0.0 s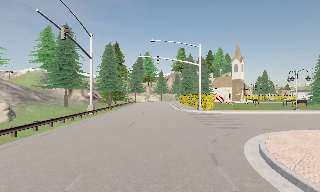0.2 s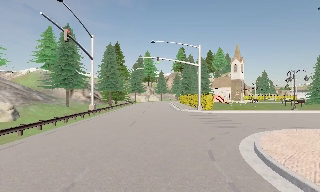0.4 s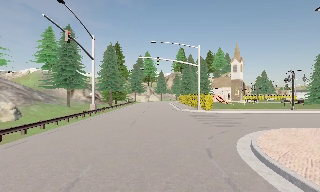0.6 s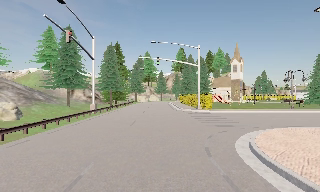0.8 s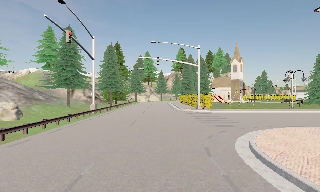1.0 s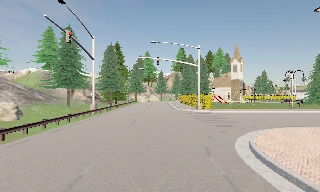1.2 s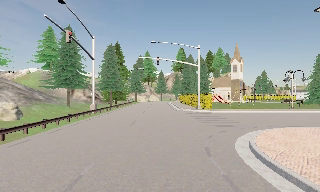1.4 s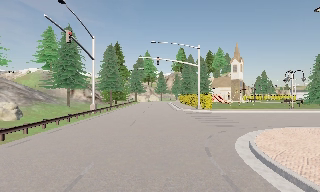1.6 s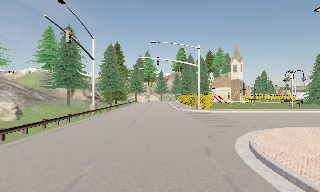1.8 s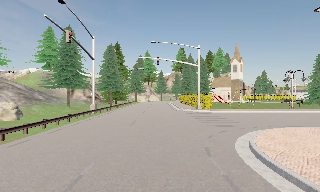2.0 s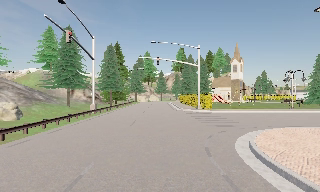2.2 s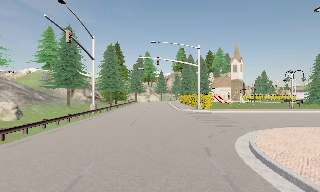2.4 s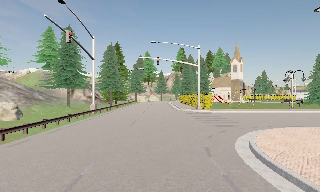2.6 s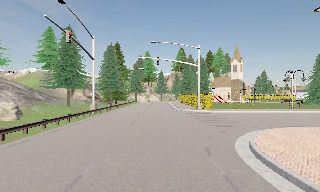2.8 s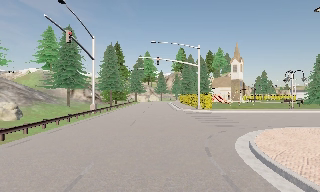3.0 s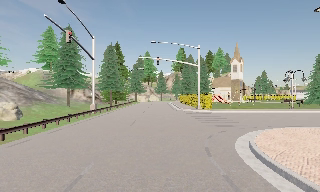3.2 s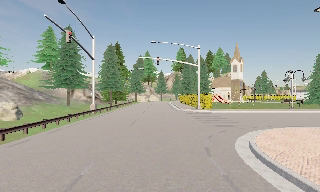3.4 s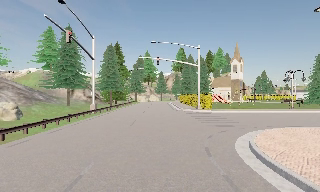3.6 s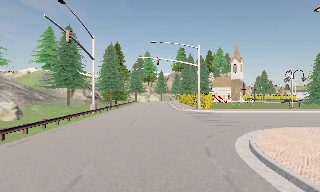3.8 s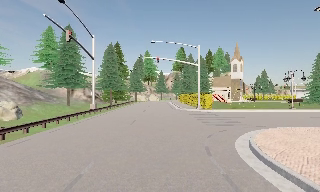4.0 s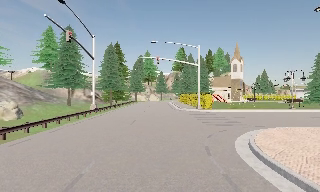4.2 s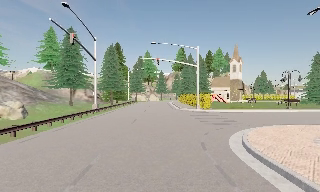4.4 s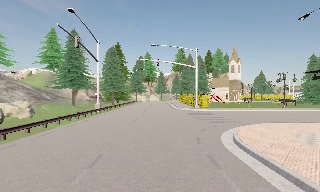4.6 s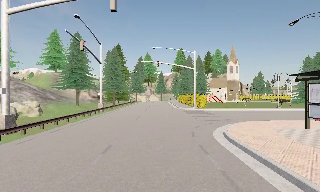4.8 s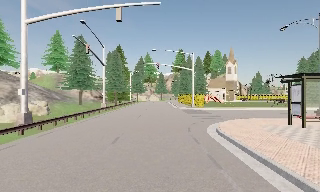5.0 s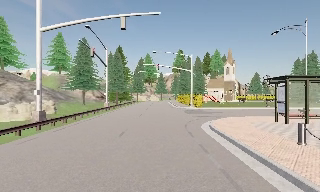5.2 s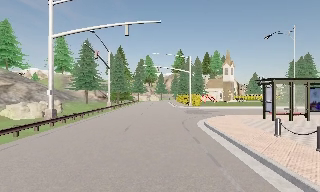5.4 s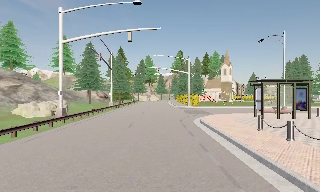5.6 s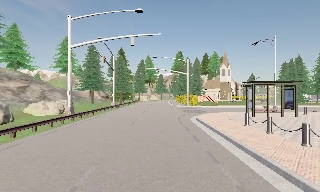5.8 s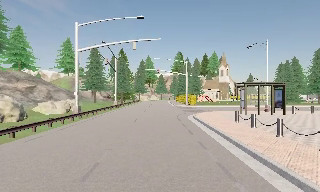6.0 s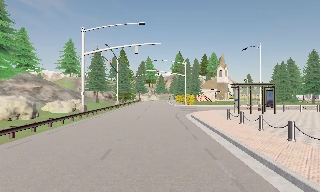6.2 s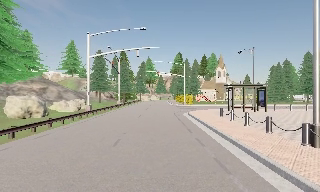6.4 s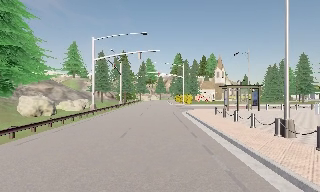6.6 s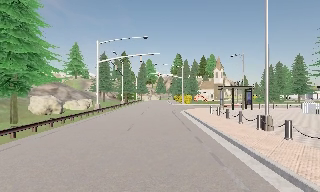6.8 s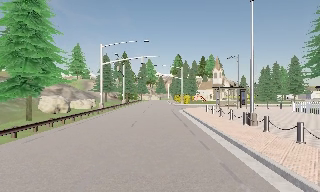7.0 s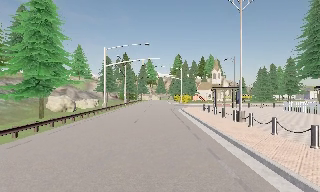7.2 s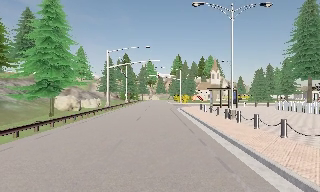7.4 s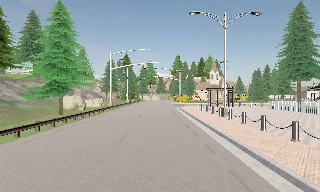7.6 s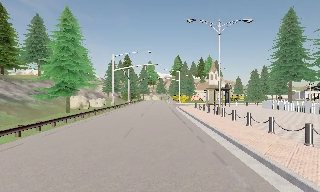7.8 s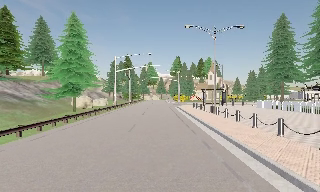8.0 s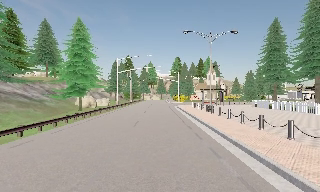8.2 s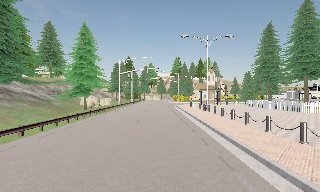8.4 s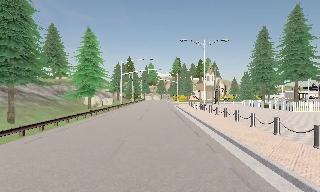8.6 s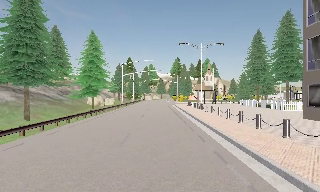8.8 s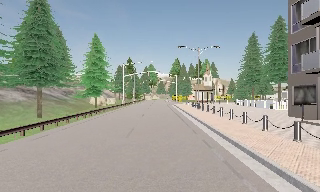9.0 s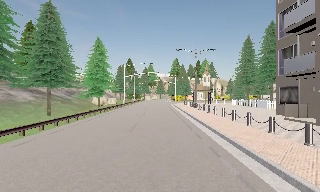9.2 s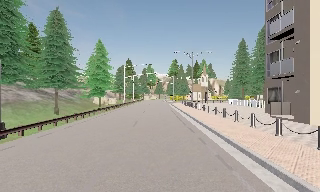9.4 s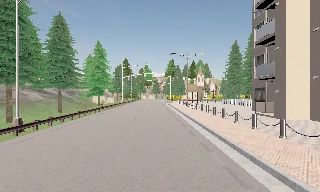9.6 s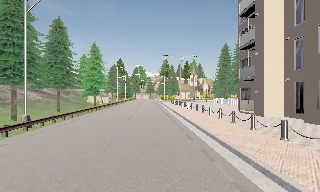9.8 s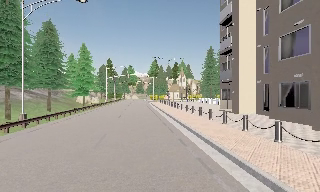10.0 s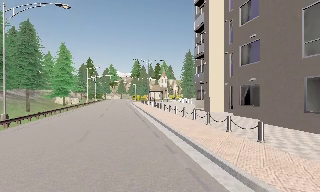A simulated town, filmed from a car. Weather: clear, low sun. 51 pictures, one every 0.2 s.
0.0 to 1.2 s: The camera travels backward, about 0.5 m, so what stands in front gets smaller. It loses speed.
1.2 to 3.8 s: The camera keeps its place and its aim.
3.8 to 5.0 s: The camera travels backward, about 4.5 m, so what stands in front gets smaller. It gains speed.
5.0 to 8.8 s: The camera travels backward, about 20 m, so what stands in front gets smaller.
8.8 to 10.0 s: The scene slides to the left, as the camera pans about 15 degrees to its right. It travels backward, about 7 m, so what stands in front gets smaller.
The film runs backward here.
